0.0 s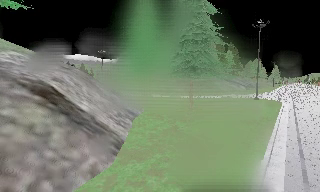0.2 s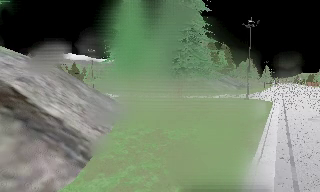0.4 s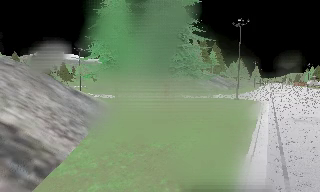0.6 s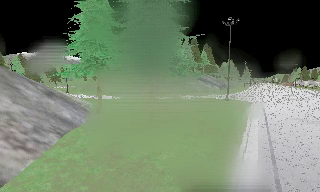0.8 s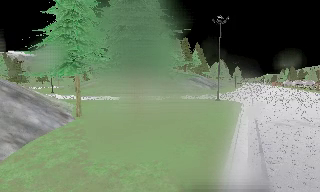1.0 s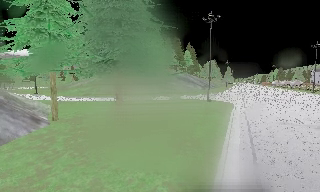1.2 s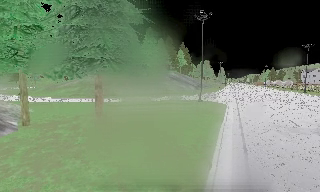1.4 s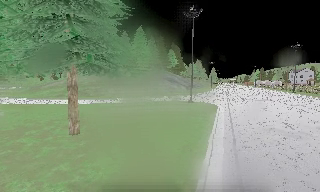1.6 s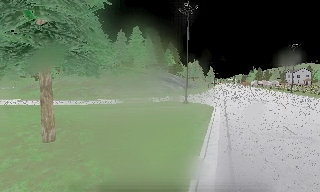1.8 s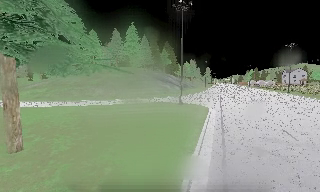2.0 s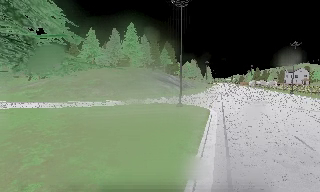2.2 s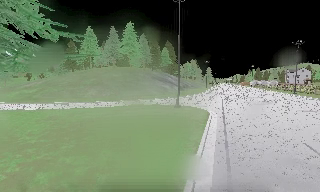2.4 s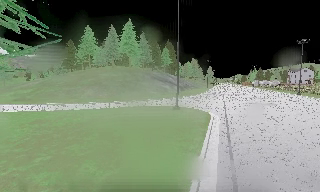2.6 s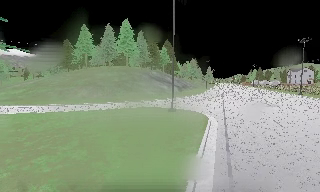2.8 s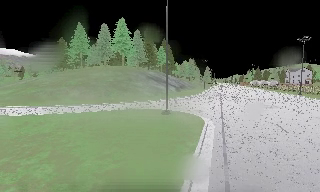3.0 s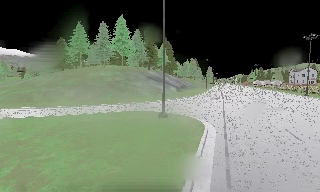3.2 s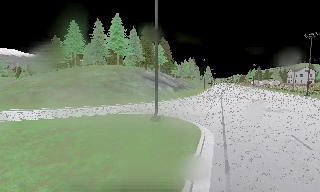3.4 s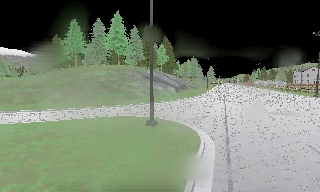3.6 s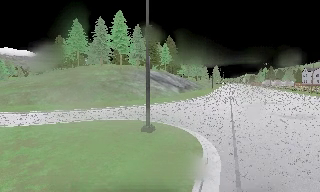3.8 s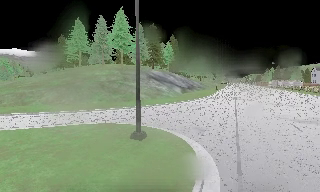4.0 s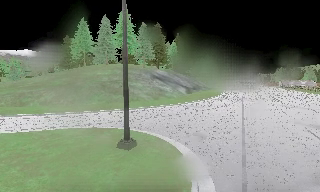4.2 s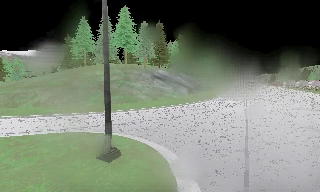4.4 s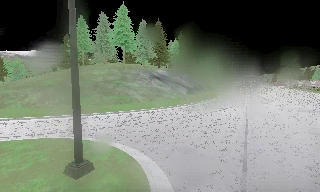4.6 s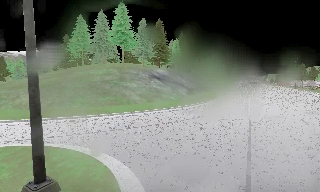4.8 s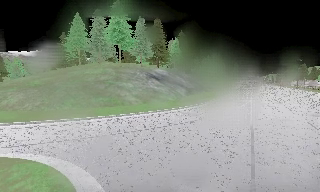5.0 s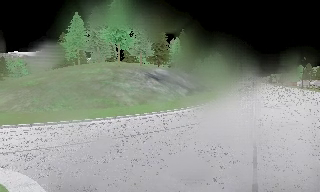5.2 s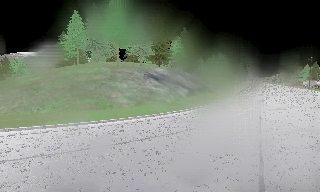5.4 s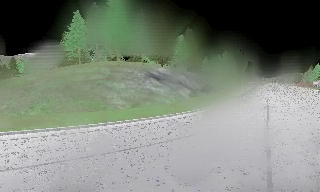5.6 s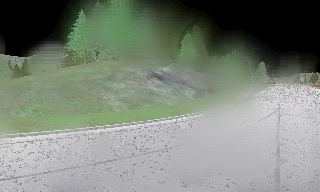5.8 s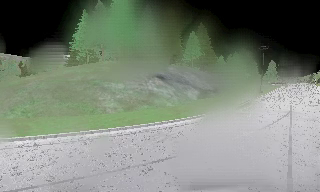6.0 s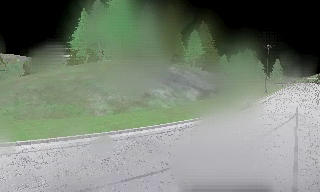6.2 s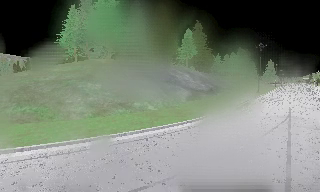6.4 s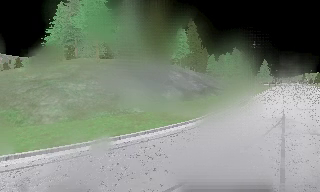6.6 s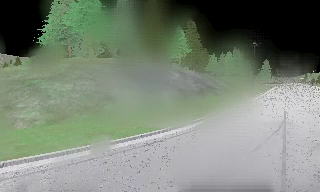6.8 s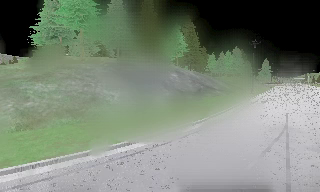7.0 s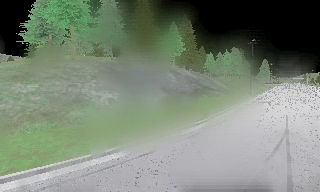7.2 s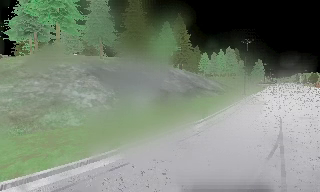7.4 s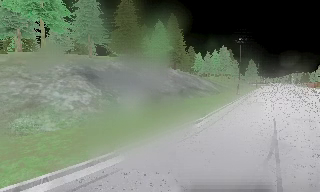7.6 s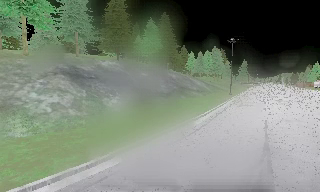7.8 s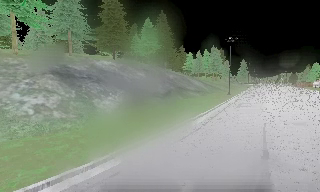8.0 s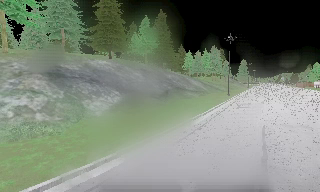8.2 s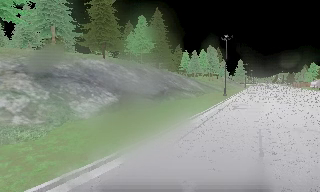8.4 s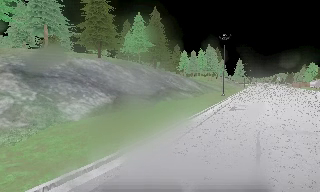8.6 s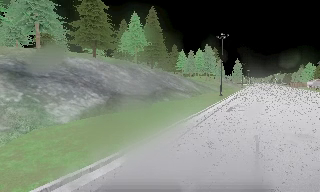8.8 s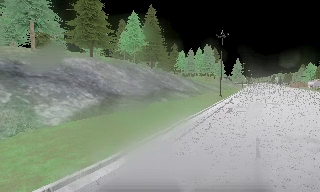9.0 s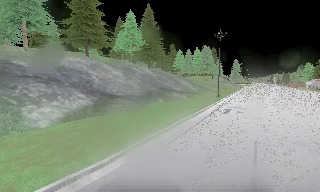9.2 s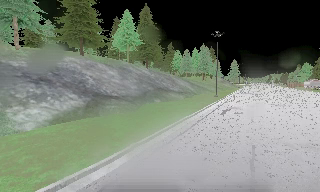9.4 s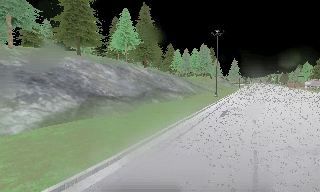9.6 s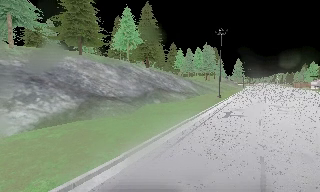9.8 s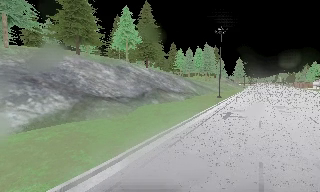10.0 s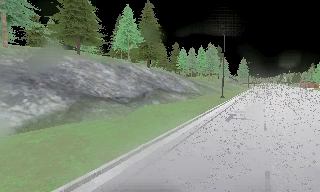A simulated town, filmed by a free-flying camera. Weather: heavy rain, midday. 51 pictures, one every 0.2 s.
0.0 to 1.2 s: The camera swings to its right by about 15 degrees, and the scene slides to the left. It travels forward and to its right, about 7 m, so what stands in front looms larger.
1.2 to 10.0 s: The camera travels forward and to its right, about 50 m, so what stands in front looms larger.
The film runs forward here.
